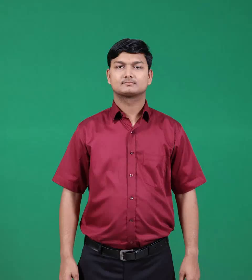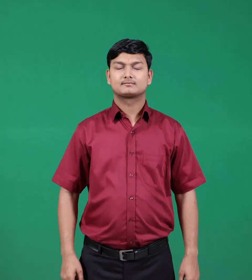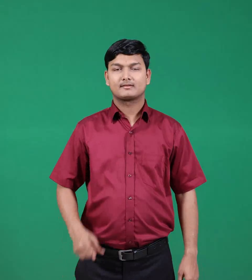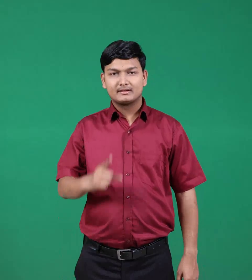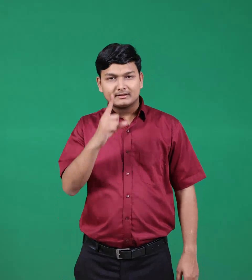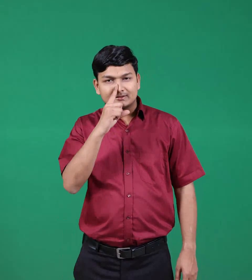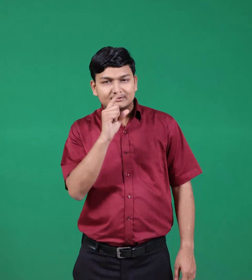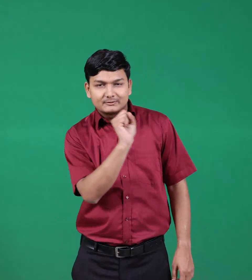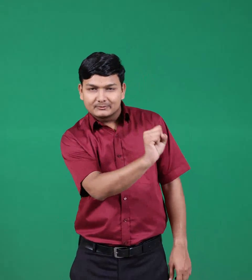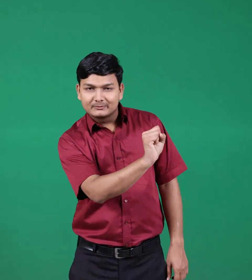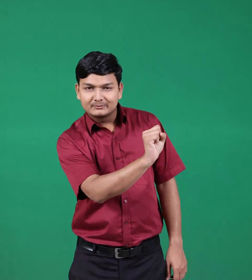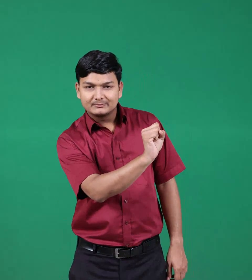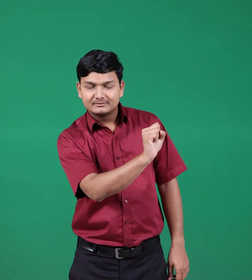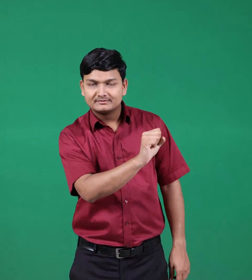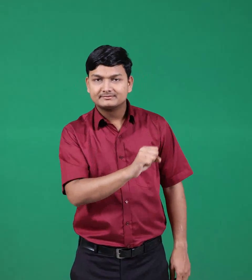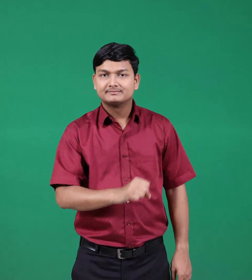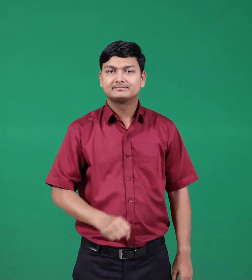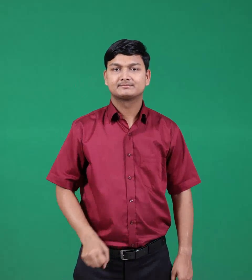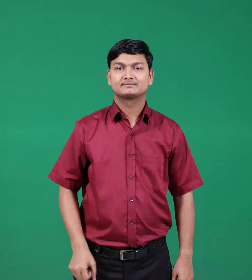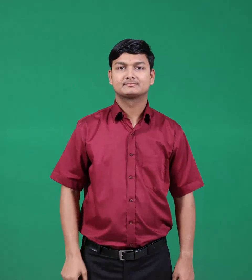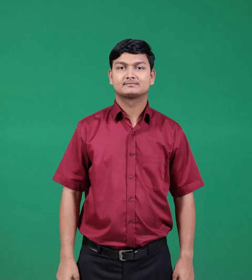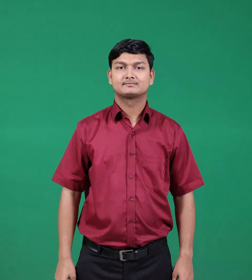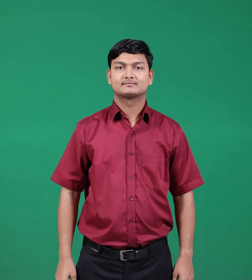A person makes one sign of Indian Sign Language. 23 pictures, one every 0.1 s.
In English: her
